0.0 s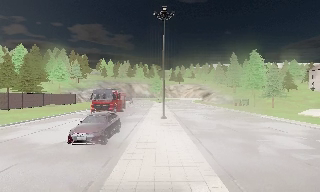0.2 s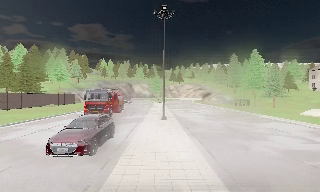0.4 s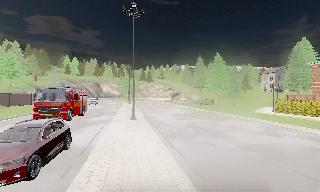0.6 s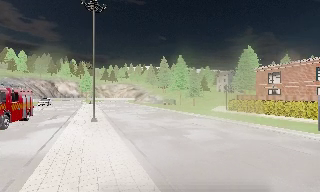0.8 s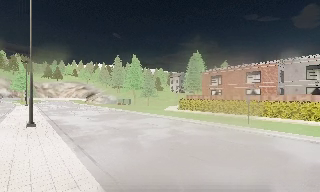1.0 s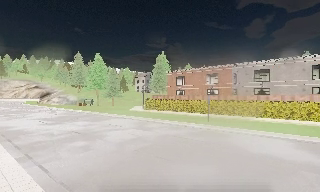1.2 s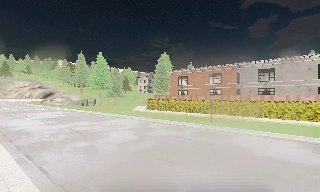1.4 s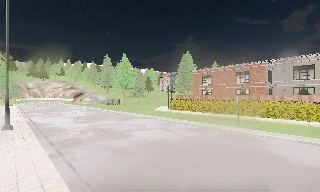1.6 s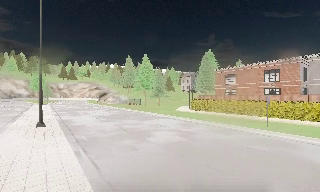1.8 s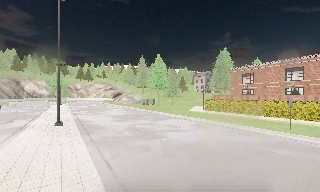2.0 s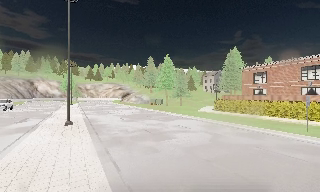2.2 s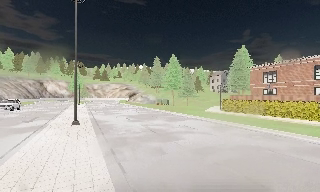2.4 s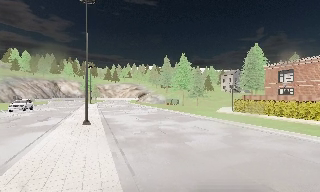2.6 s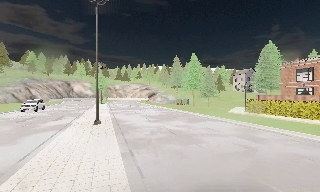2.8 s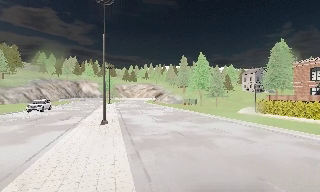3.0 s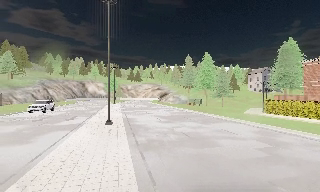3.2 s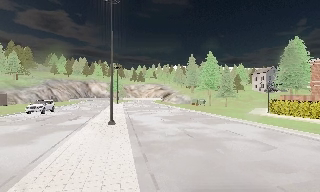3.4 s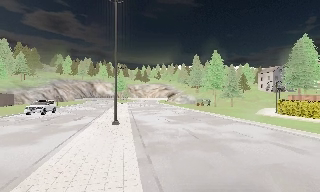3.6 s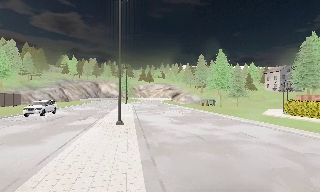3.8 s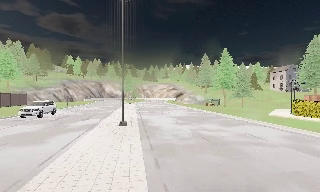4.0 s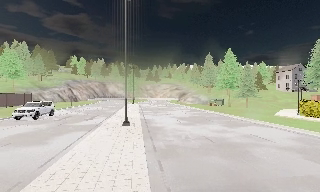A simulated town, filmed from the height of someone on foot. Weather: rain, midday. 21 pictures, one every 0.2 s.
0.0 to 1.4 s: The camera pans to its right, which is clockwise from overhead, by about 45 degrees. It travels forward, about 1 m.
1.4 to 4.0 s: The camera swings to its left by about 35 degrees, and the scene slides to the right. It travels forward, about 2.5 m.
The film runs forward here.
